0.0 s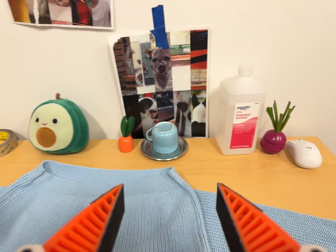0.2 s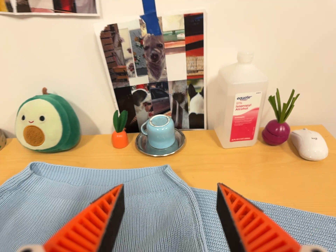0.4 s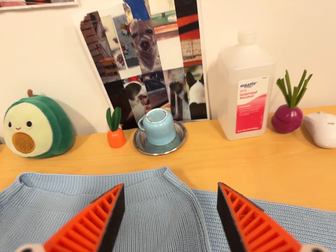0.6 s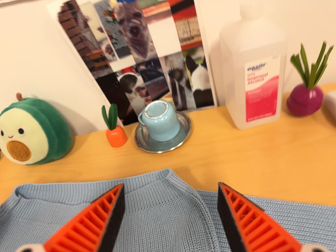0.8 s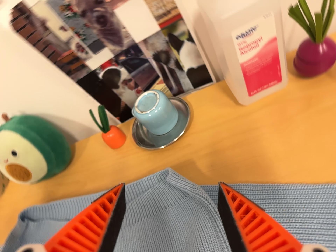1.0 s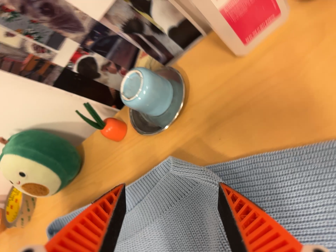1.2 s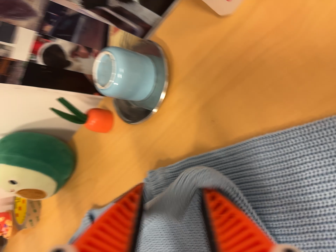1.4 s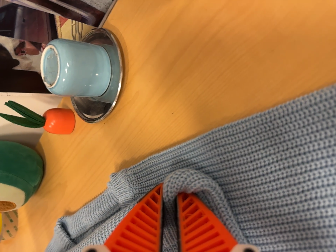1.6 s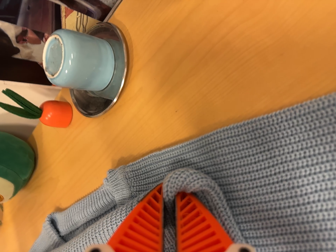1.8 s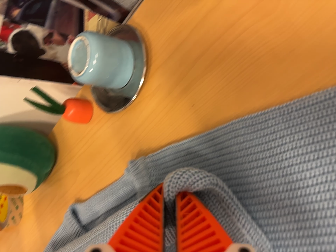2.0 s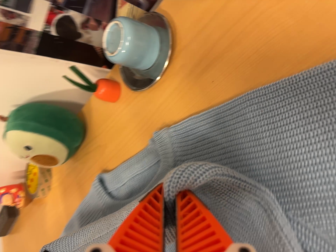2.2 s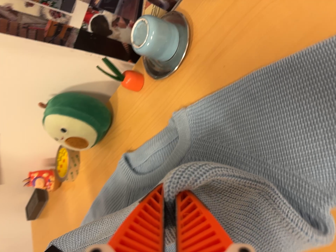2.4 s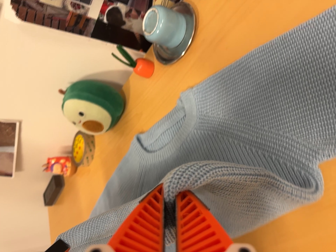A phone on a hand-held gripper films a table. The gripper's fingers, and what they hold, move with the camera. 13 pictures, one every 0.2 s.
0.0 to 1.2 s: The camera pans to its left by about 20 degrees. It travels forward, to its right and toward the top of its view, about 34 cm. Its aim tips toward the bottom of its view by about 35 degrees. It rolls about its line of sight by about 45 degrees, and the scene rotates counterclockwise.
1.2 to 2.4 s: The camera travels backward and toward the bottom of its view, about 16 cm, so what stands in front gets smaller.
The film runs backward here.
